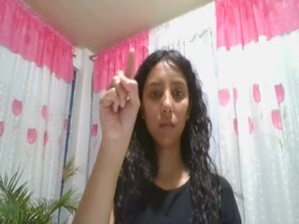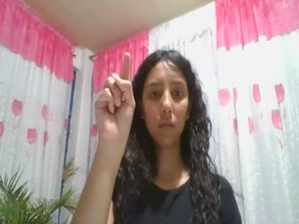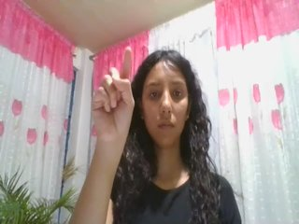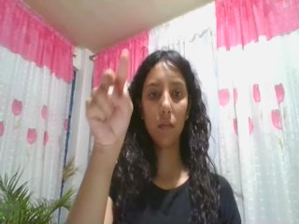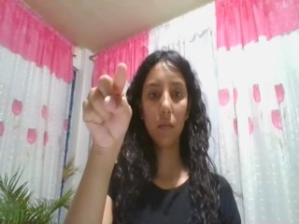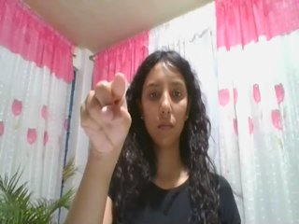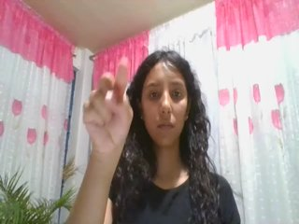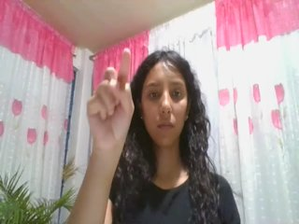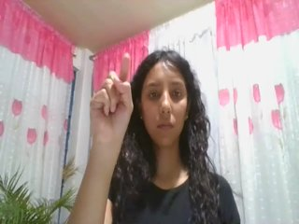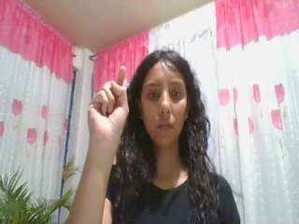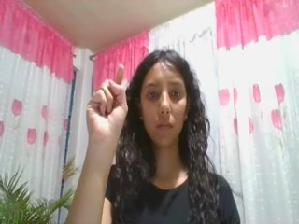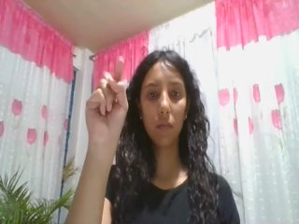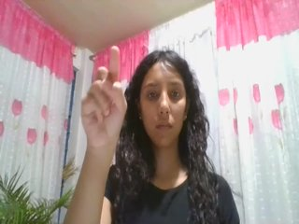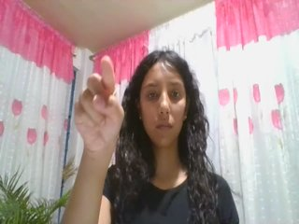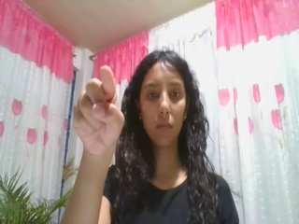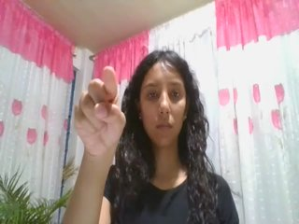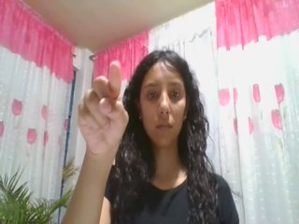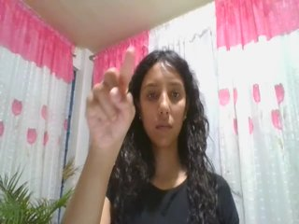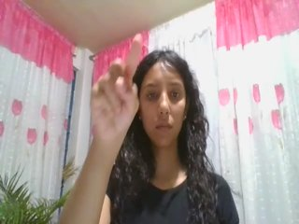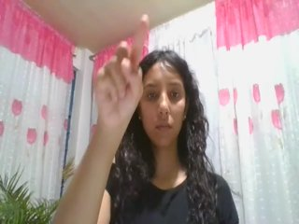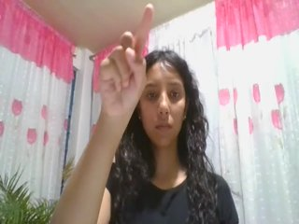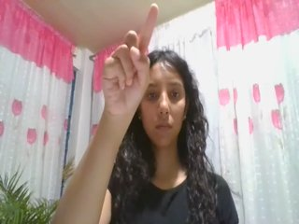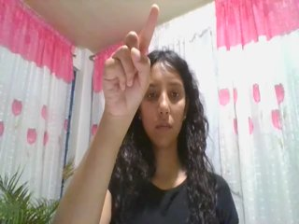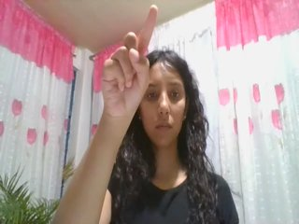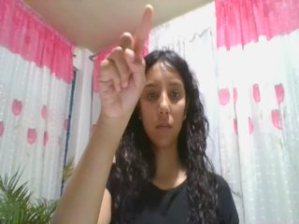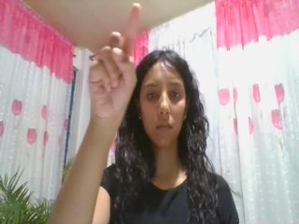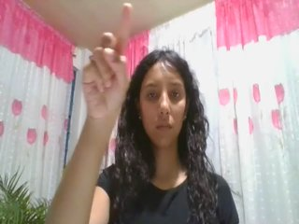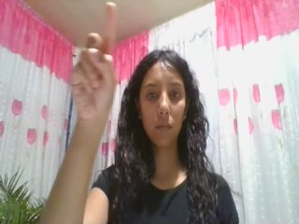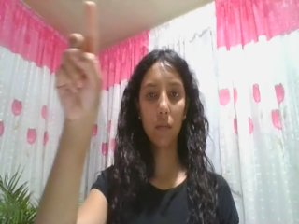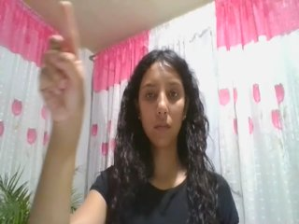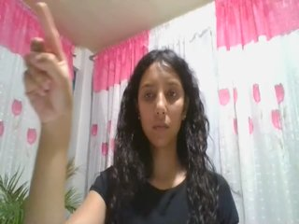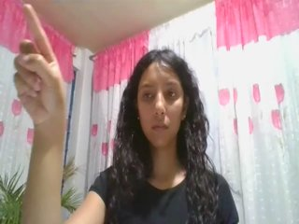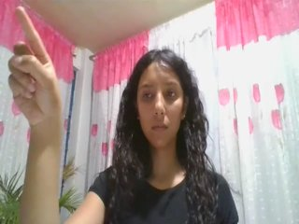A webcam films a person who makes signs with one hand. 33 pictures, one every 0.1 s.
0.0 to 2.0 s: Double click with one finger.
2.1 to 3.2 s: Pointing with one finger.
